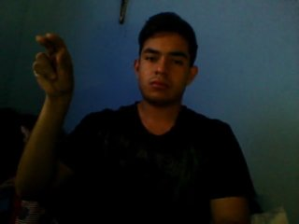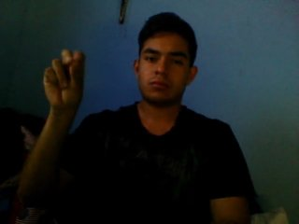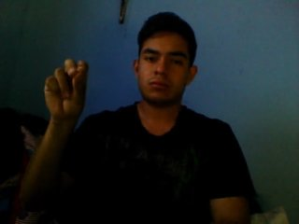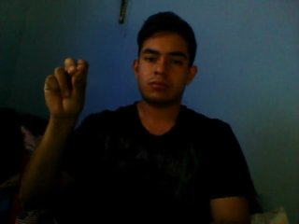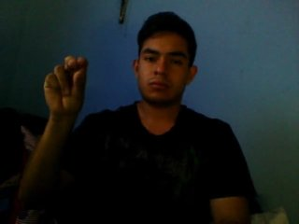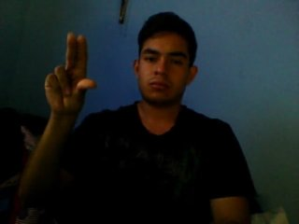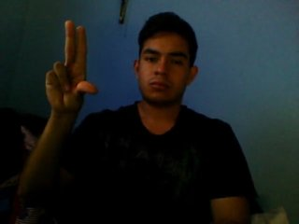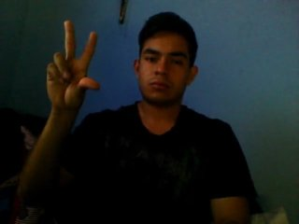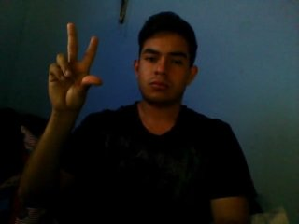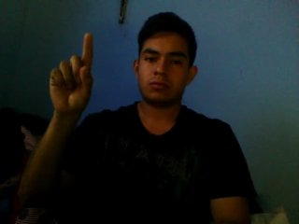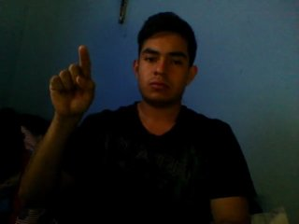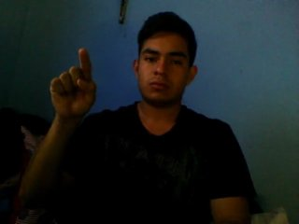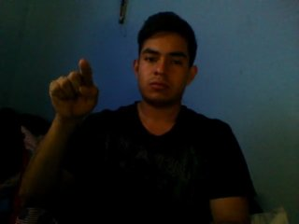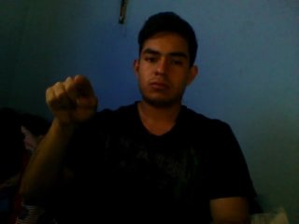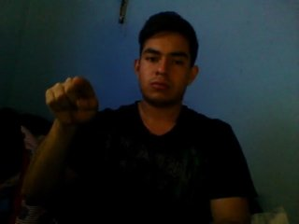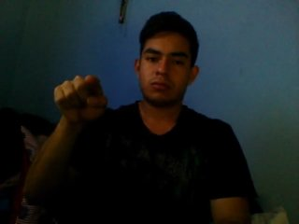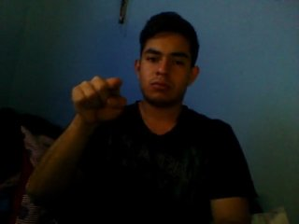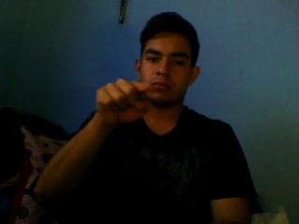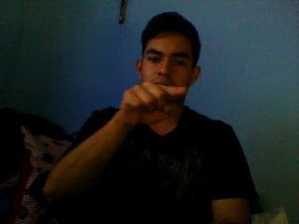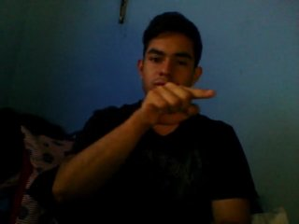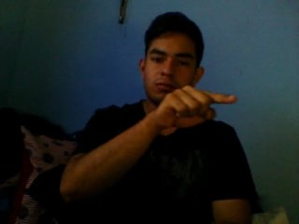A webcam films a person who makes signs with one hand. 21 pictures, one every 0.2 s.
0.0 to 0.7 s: Pointing with two fingers.
0.8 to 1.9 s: Zoom in.
2.0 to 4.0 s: Pointing with one finger.
